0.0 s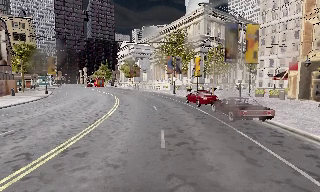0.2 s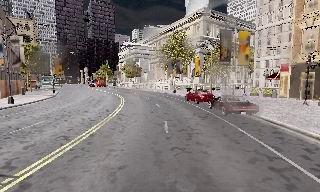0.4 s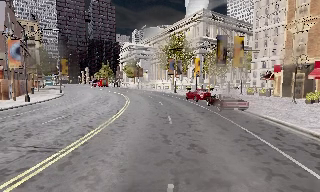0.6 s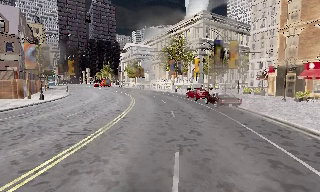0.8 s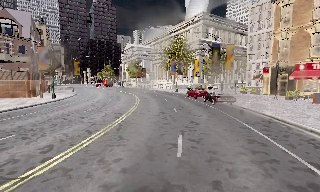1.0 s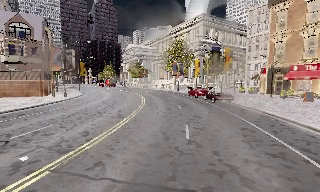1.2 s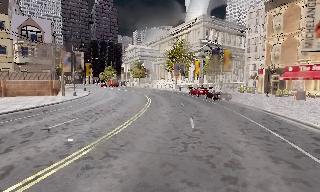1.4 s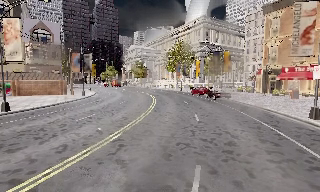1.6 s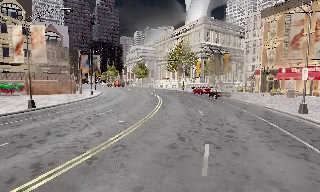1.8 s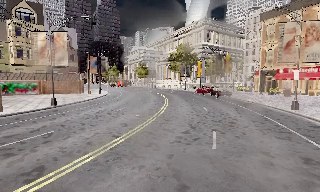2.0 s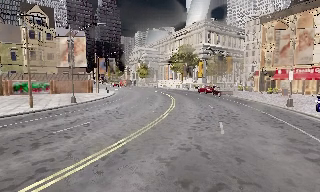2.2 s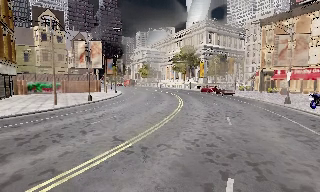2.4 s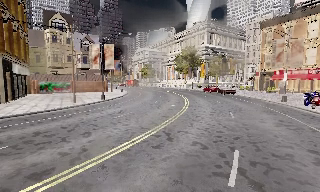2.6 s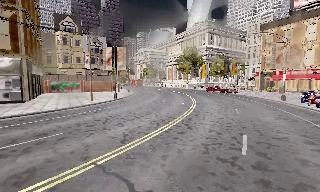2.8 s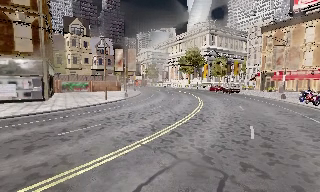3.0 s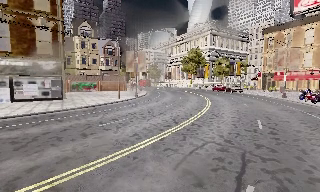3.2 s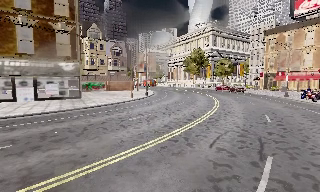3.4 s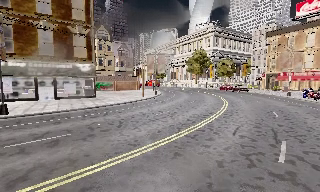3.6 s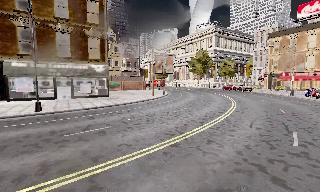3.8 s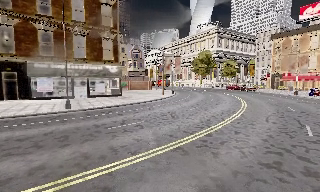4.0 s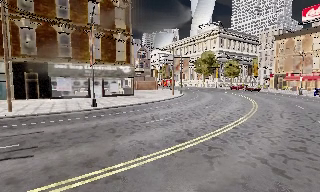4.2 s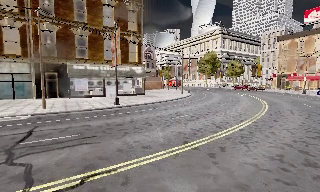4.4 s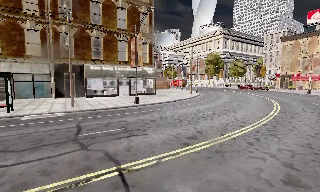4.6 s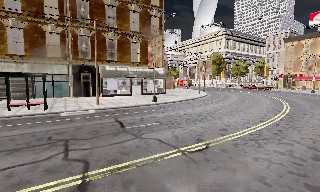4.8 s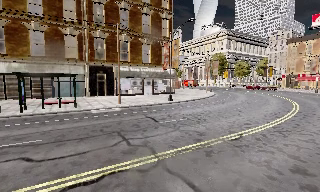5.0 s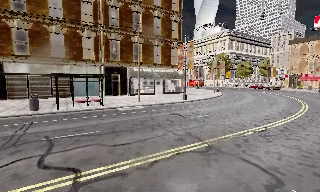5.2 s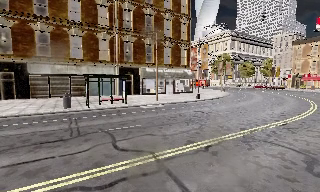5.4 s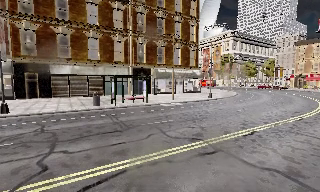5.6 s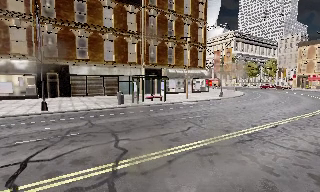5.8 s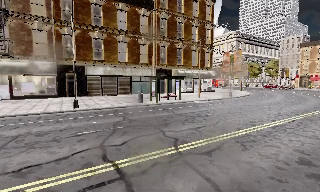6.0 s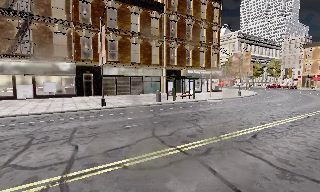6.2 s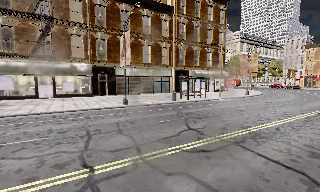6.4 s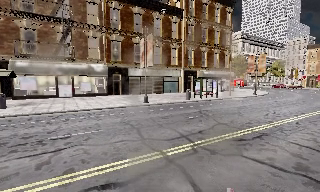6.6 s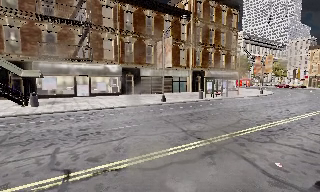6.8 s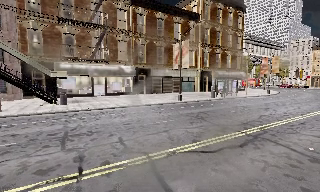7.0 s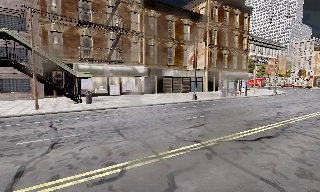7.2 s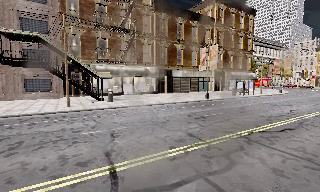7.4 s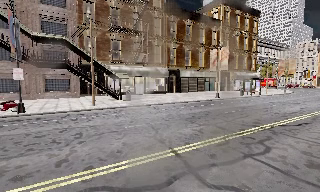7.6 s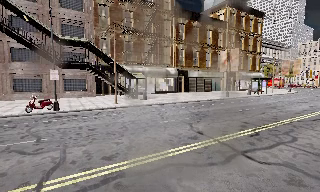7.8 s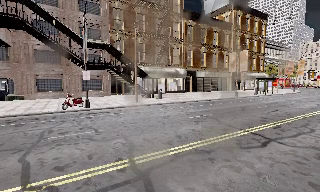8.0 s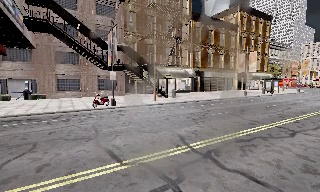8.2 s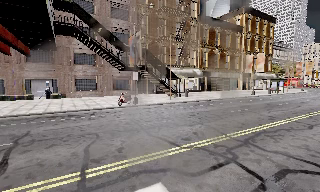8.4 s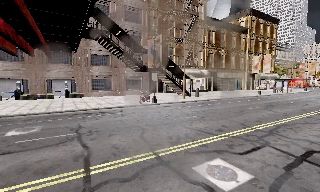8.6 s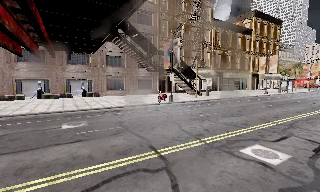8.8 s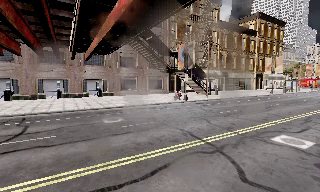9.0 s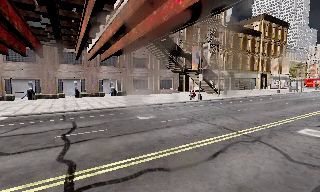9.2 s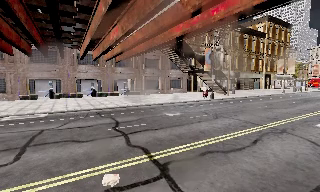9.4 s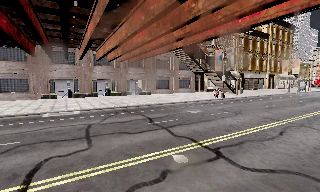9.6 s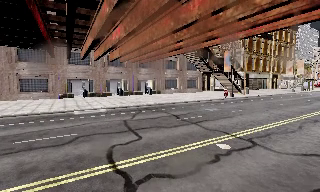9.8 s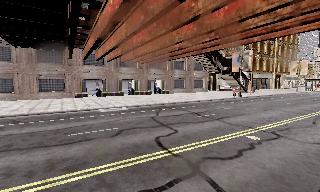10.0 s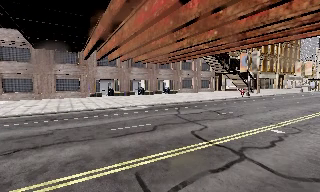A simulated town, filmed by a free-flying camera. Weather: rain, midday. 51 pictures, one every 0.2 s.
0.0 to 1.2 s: The camera travels backward, about 10 m, so what stands in front gets smaller.
1.2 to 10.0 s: The camera travels to its left and backward, about 85 m, so close, fixed things drift to the right.
The film runs backward here.
